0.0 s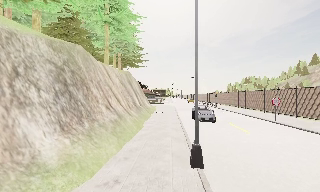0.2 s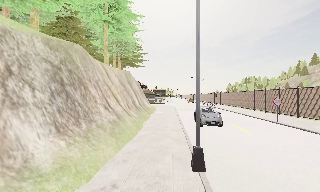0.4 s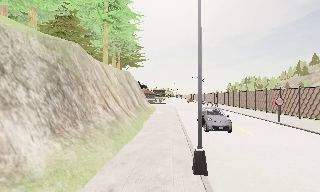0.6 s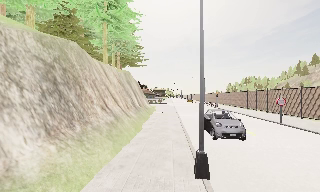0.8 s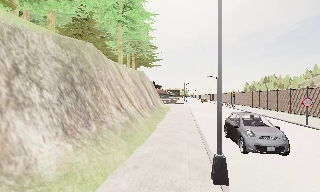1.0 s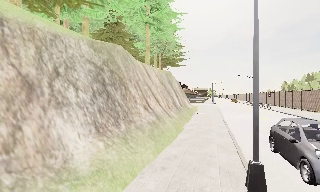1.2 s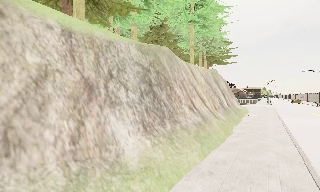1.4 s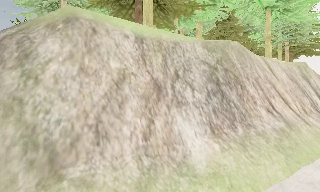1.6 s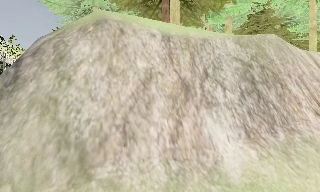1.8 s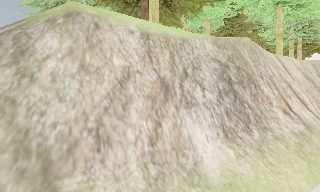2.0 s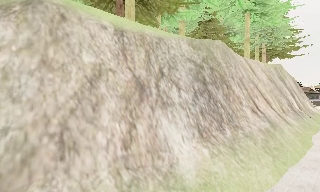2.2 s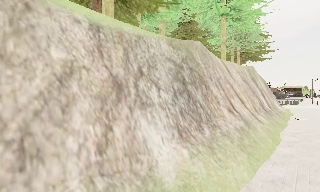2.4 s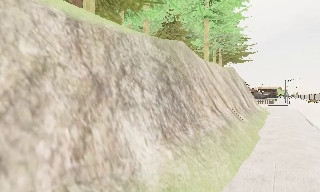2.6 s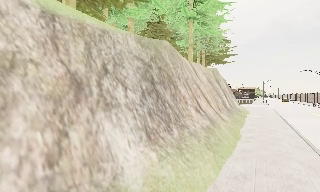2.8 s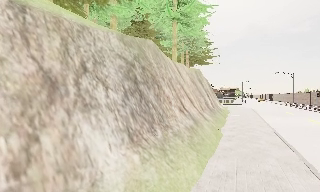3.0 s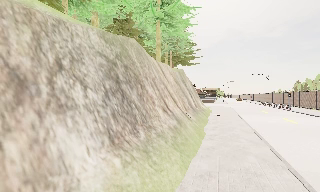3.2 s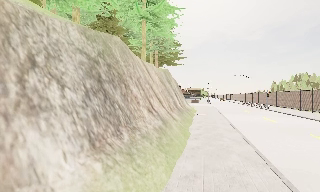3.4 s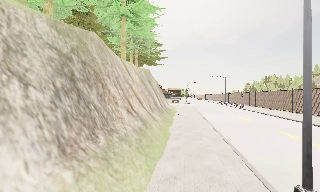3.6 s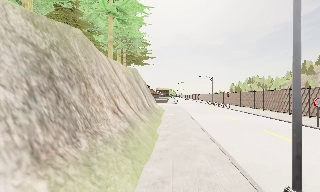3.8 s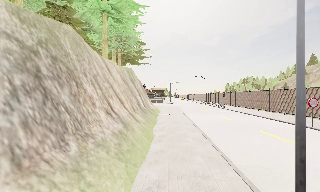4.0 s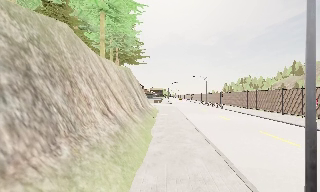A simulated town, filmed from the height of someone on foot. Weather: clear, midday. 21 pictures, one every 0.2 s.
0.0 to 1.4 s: The camera pans to its left, which is counterclockwise from overhead, by about 55 degrees. It travels forward, about 1 m.
1.4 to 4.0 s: The scene slides to the left, as the camera pans about 55 degrees to its right. It travels forward, about 2 m.
The film runs forward here.
